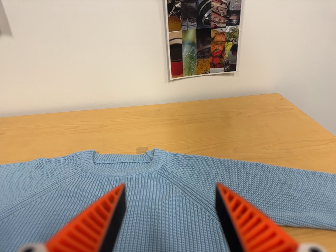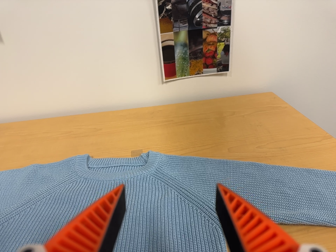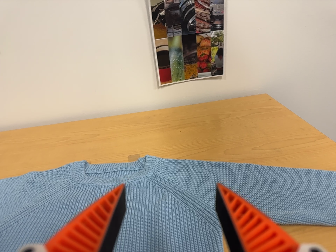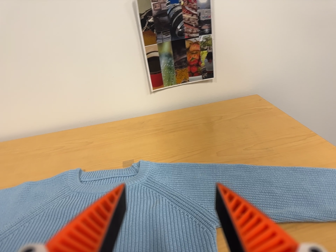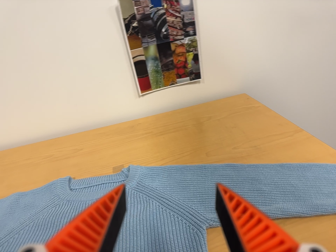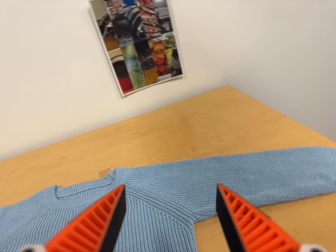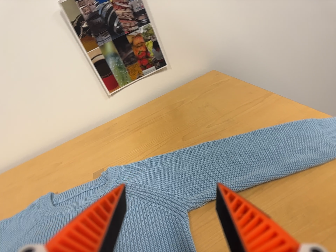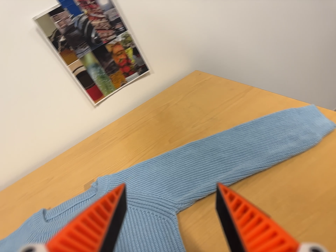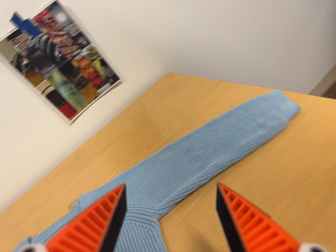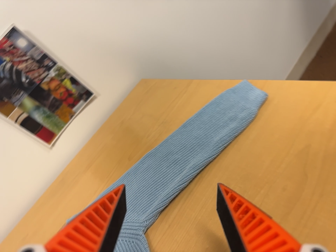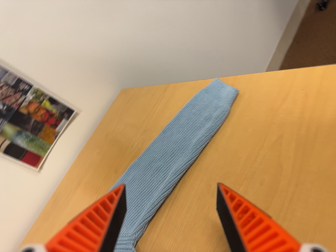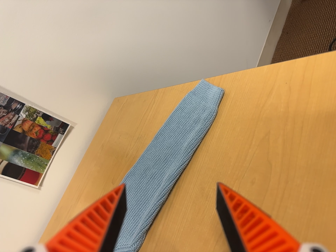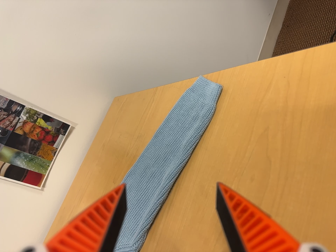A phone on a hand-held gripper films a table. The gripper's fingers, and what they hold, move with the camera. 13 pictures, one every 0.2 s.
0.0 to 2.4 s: The camera travels to its right, about 26 cm, so close, fixed things drift to the left. It rolls about its line of sight by about 60 degrees, and the scene rotates counterclockwise.
The film runs backward here.
